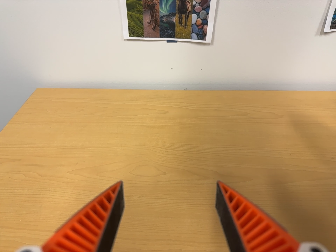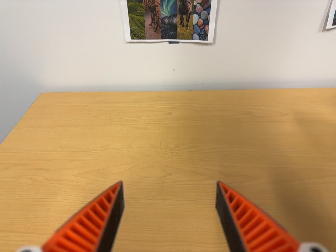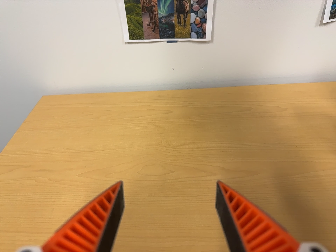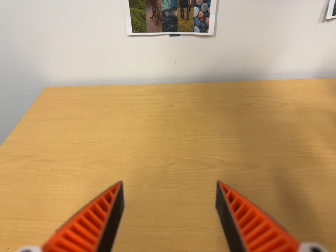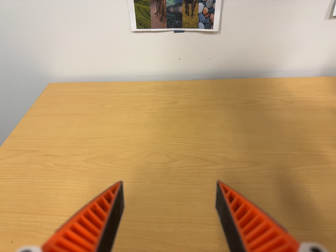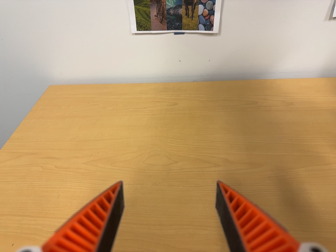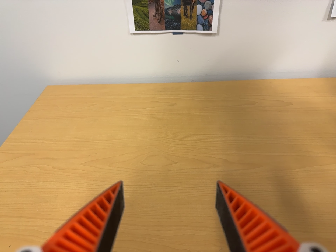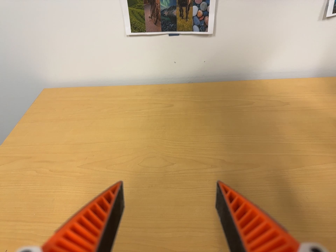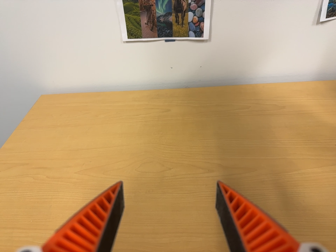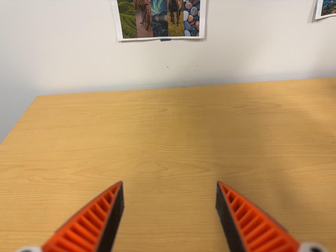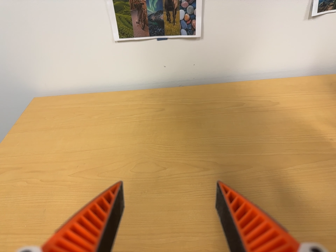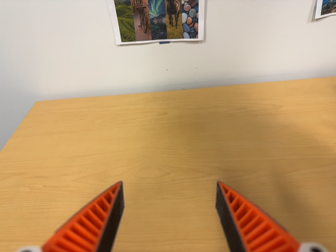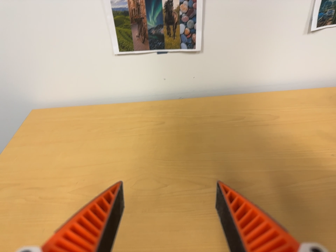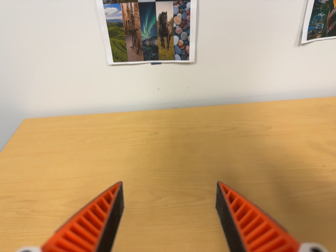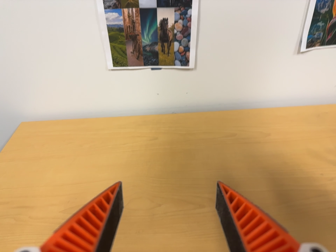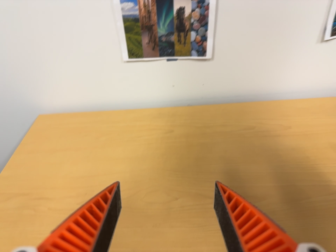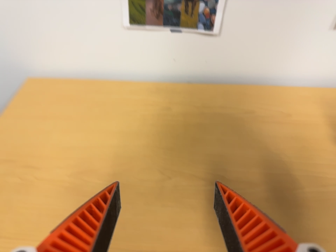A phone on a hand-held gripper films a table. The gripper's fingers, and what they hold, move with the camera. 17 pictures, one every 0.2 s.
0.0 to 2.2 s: The camera shifts only a little, or ends up much as it began.
2.2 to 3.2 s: The camera travels toward the top of its view, about 7 cm.
The film runs backward here.
